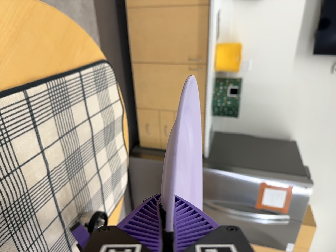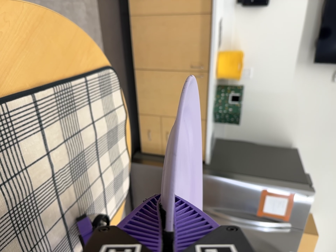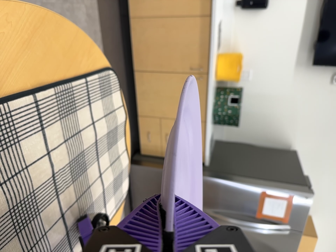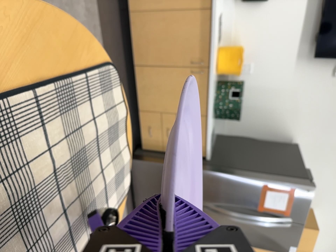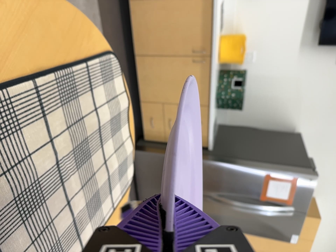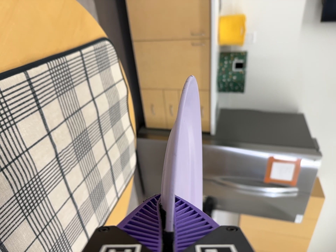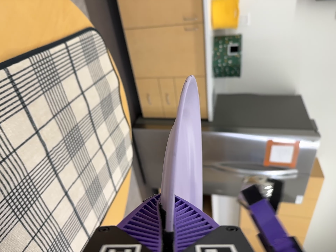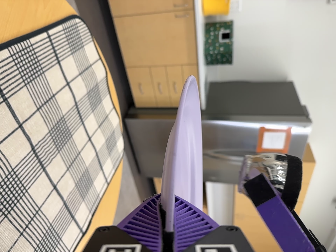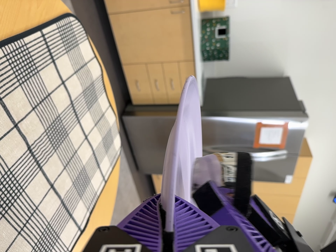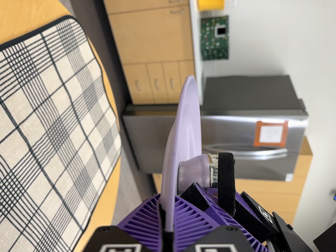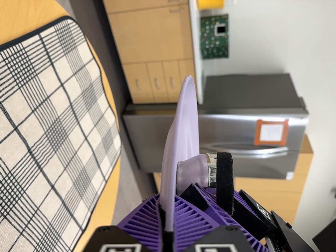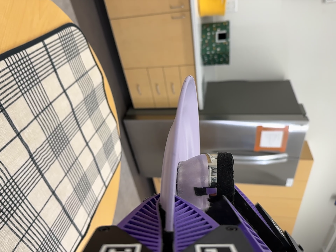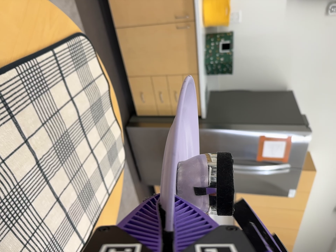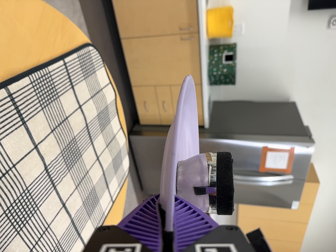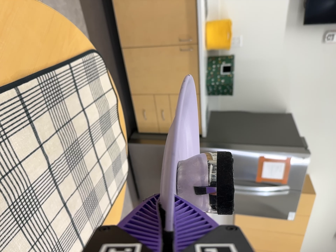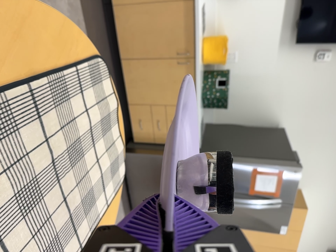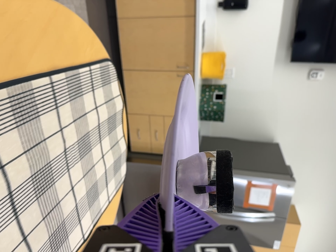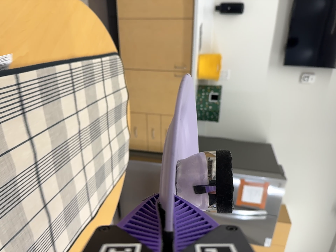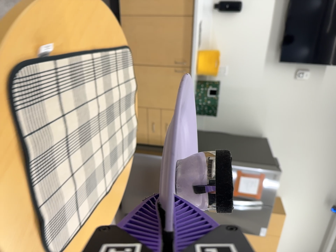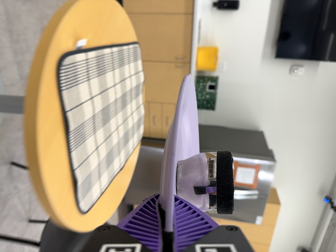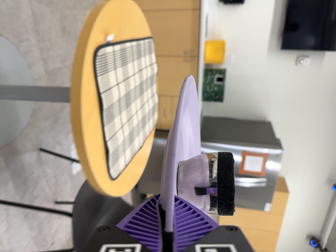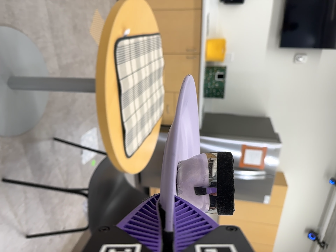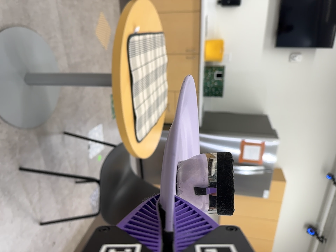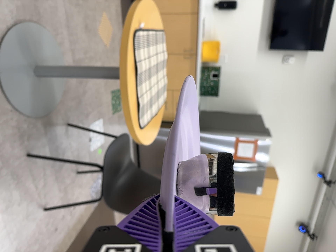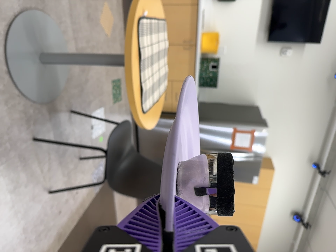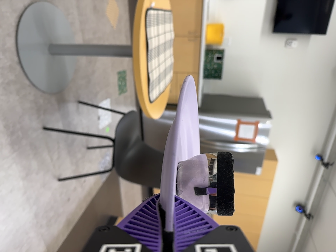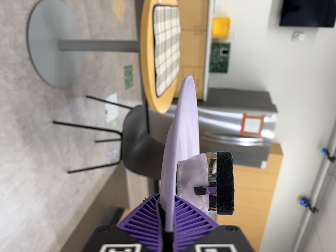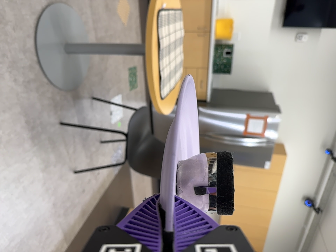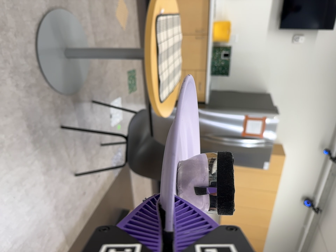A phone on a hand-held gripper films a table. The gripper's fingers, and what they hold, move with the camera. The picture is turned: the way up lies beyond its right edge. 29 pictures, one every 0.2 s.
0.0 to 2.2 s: The camera's aim tips toward the bottom of its view by about 10 degrees, and the scene shifts upward. It rolls about its line of sight by about 10 degrees, and the scene rotates counterclockwise.
2.2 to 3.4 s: The camera travels backward and toward the bottom of its view, about 24 cm, so what stands in front gets smaller. Its aim tips toward the top of its view by about 15 degrees. It rolls about its line of sight by about 10 degrees, and the scene rotates clockwise.
3.4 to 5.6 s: The camera travels backward and toward the bottom of its view, about 100 cm, so what stands in front gets smaller.
The film runs backward here.
